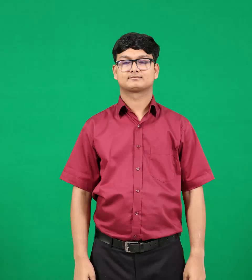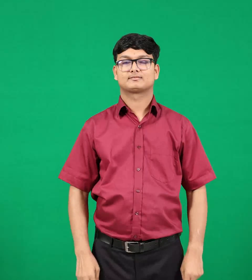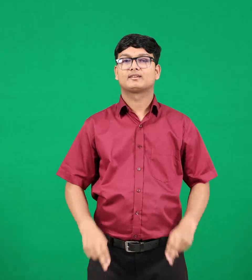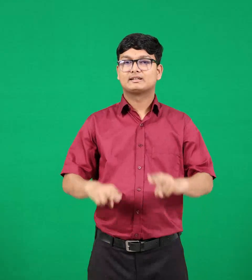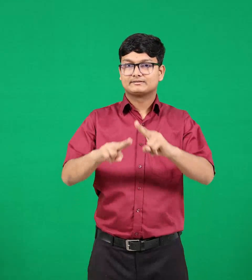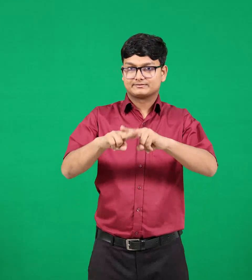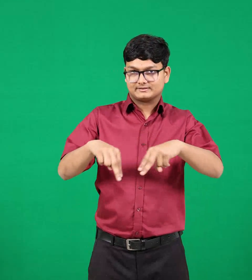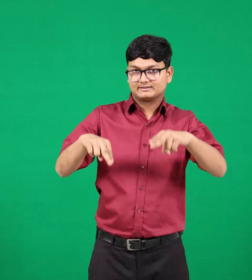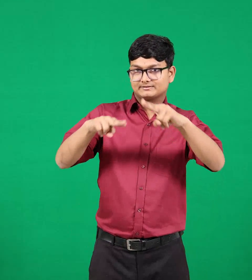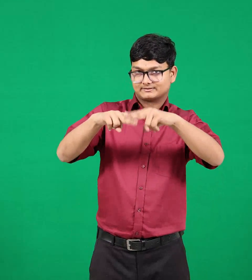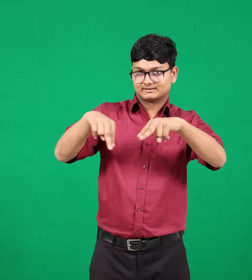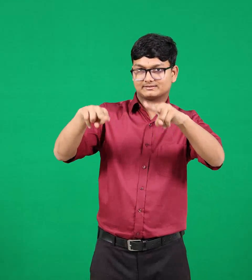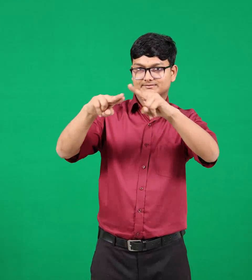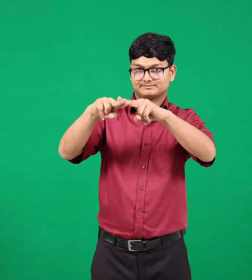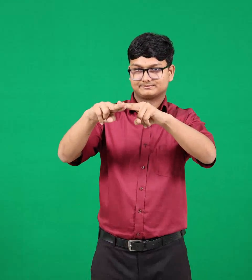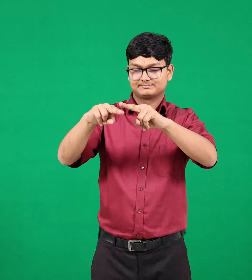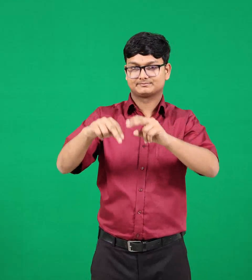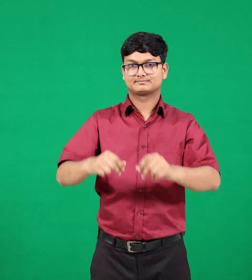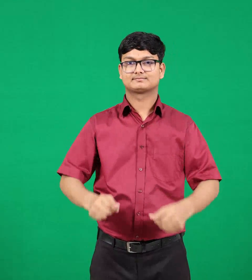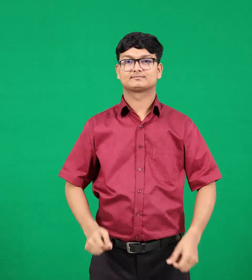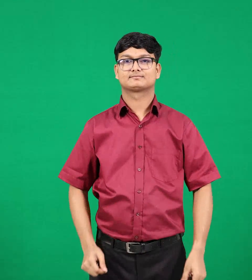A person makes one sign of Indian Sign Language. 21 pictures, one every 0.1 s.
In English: fridays
